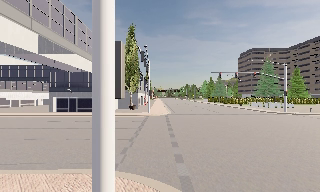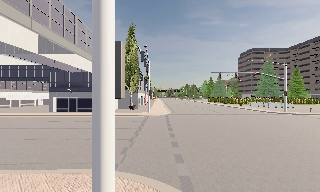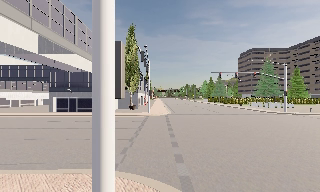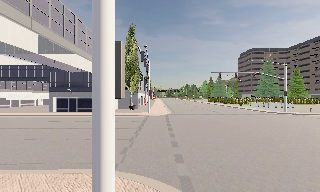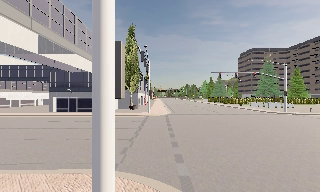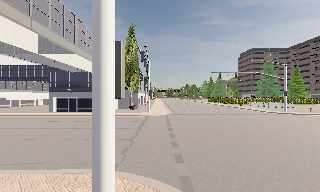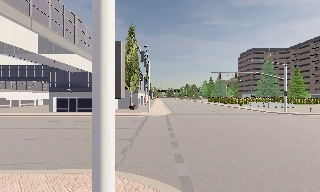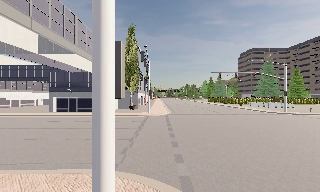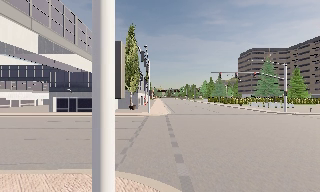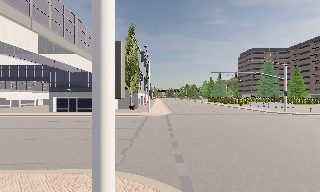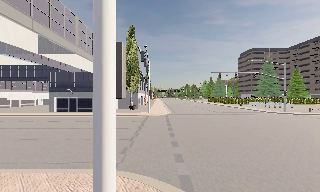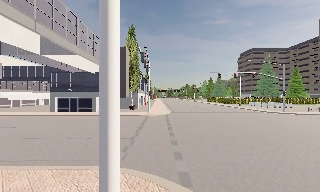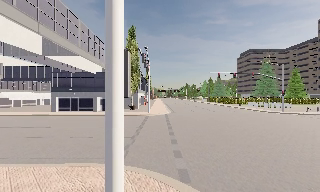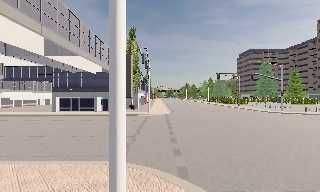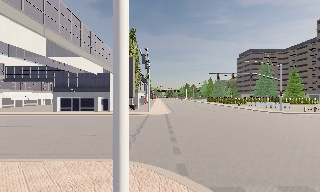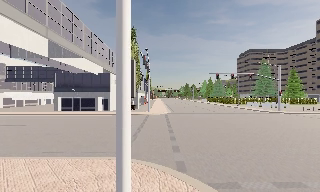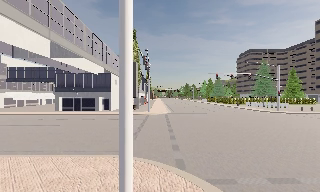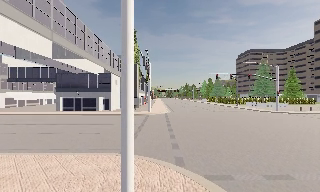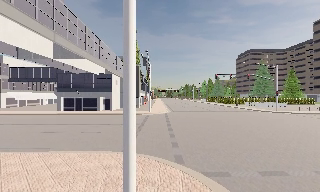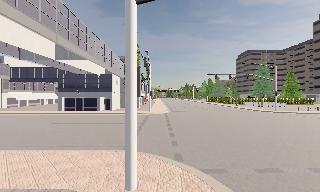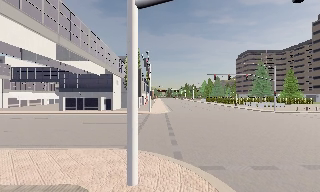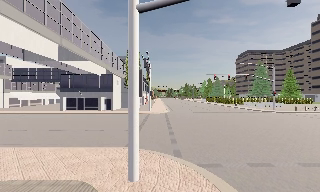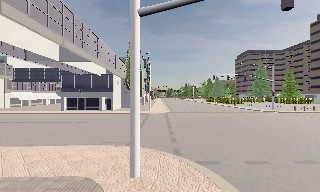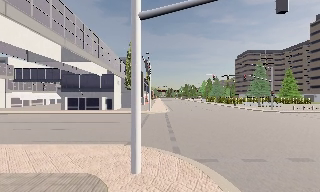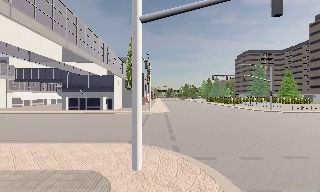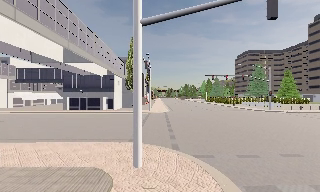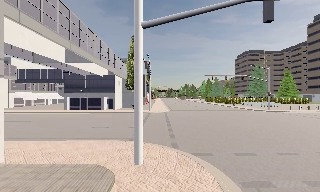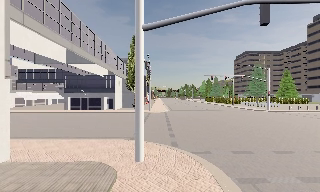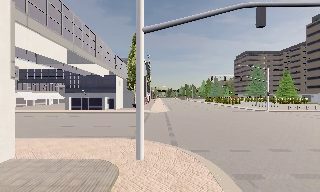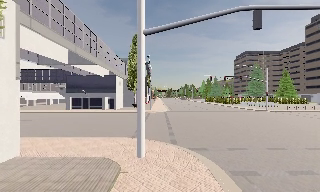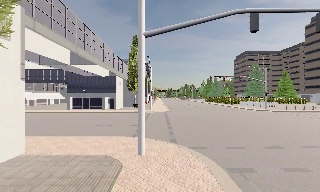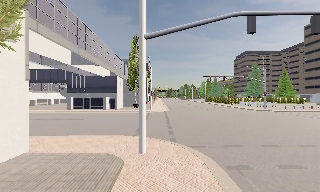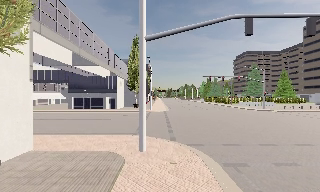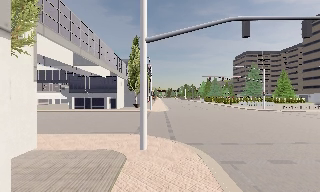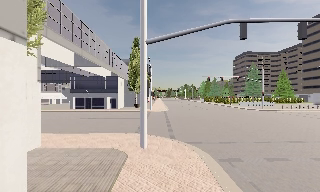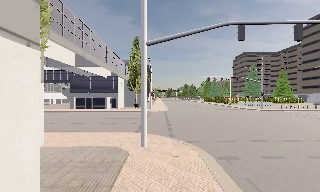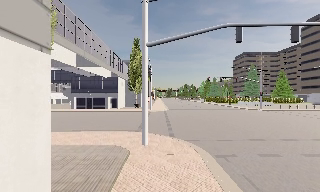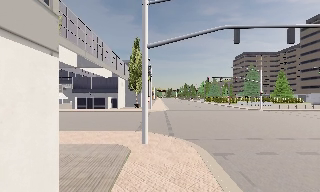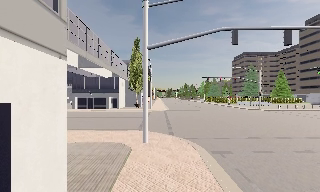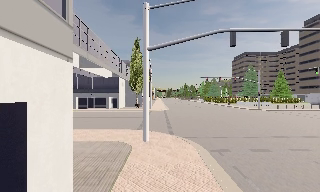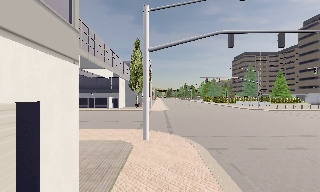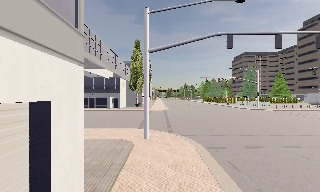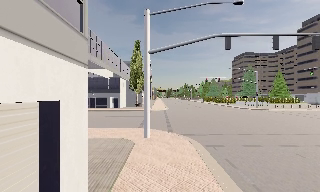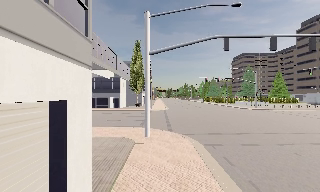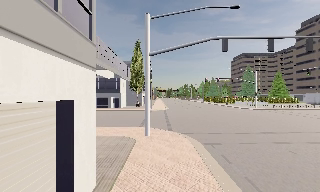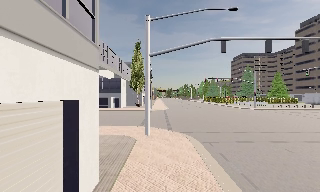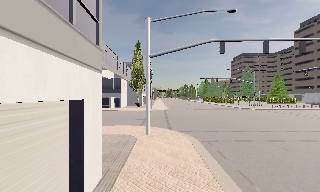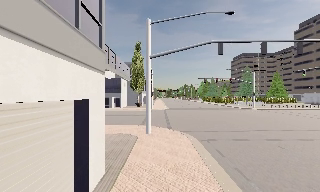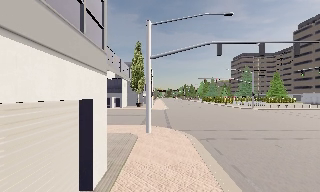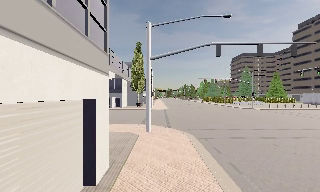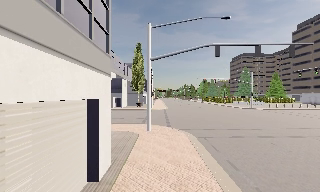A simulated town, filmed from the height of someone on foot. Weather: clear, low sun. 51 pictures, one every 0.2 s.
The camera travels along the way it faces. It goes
backward.
0.0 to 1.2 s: The camera keeps its place and its aim.
1.2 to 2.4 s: The camera travels backward, about 0.5 m, so what stands in front gets smaller. It gains speed.
2.4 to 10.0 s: The camera travels backward, about 9 m, so what stands in front gets smaller.
The film runs backward here.
